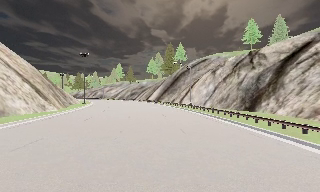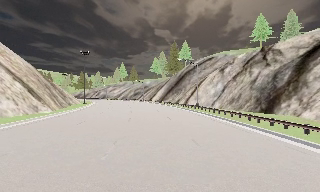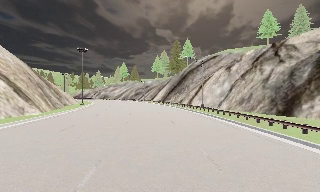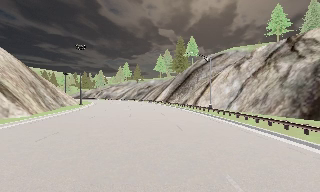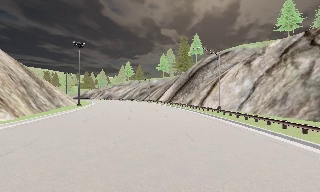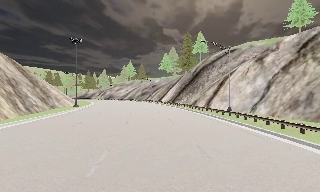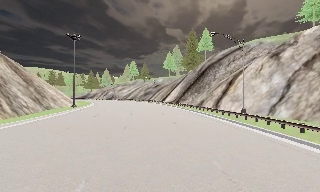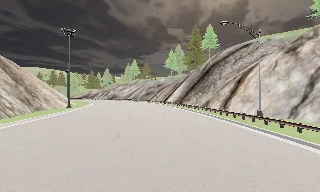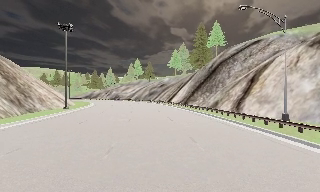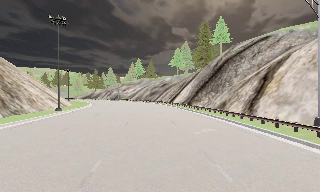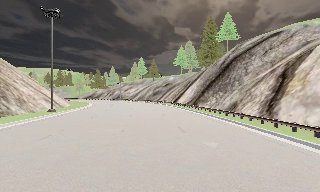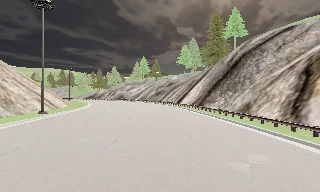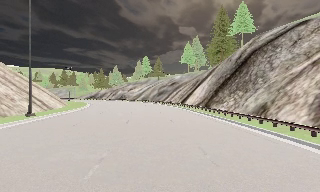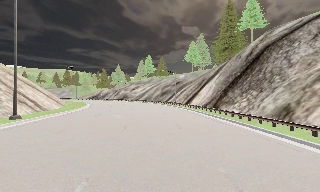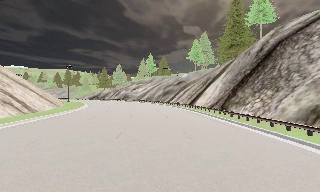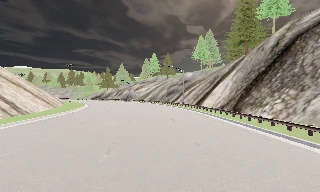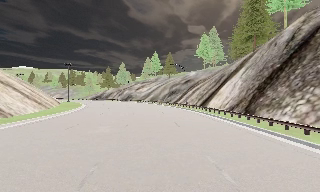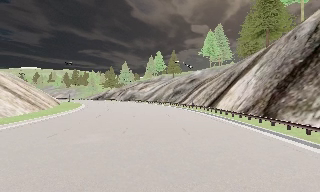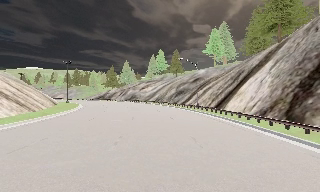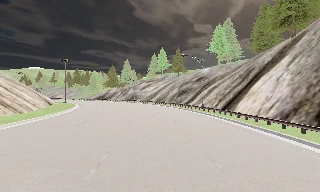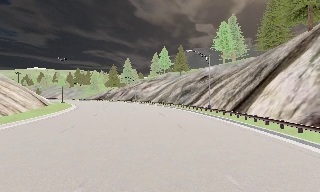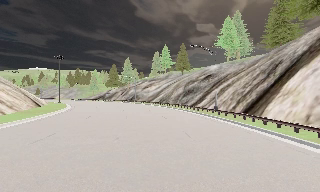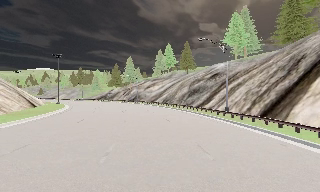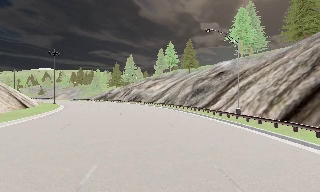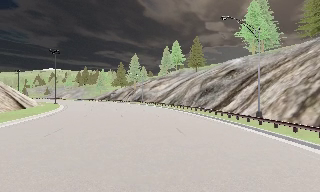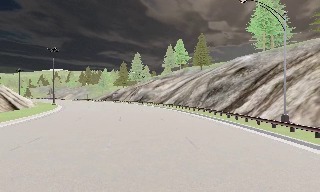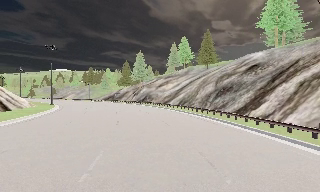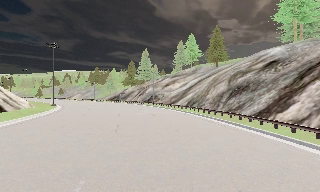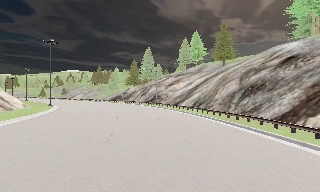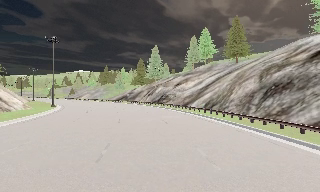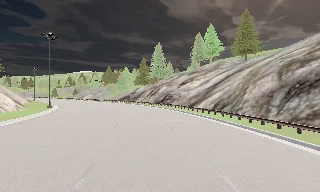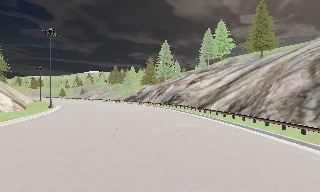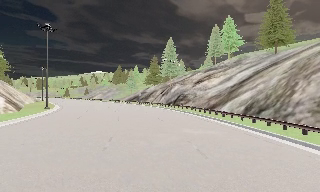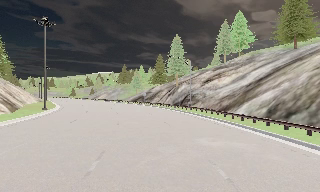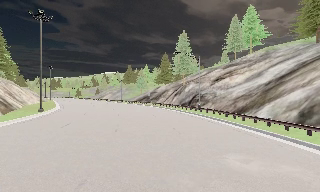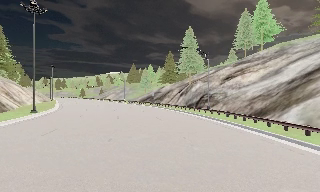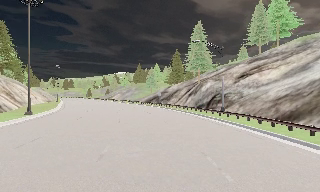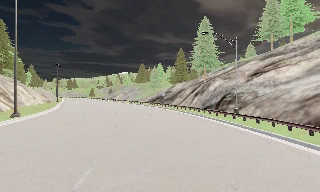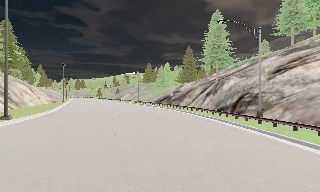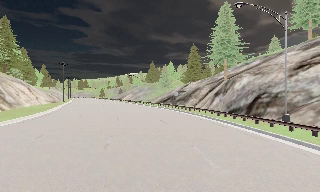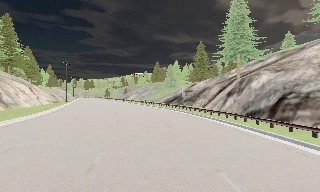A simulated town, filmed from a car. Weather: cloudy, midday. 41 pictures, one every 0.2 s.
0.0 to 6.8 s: The camera pans to its left, which is counterclockwise from overhead, by about 40 degrees. It travels forward, about 70 m.
6.8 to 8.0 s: The camera swings to its left by about 10 degrees, and the scene slides to the right. It travels forward, about 13 m, so what stands in front looms larger.
The film runs forward here.
